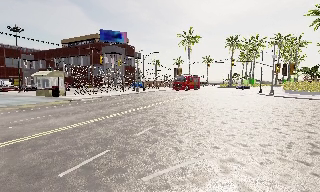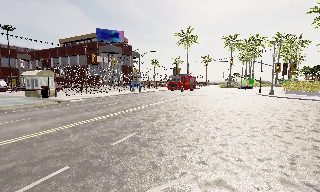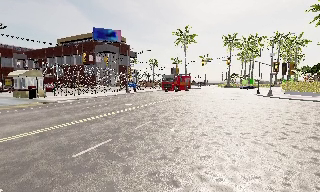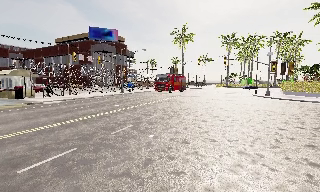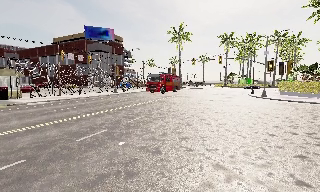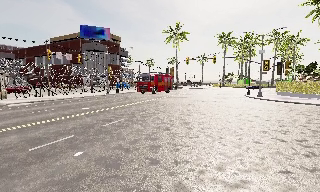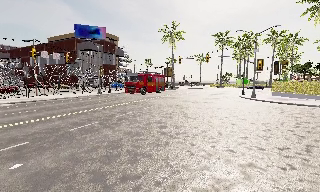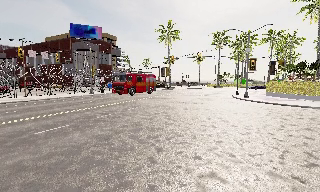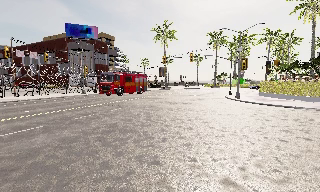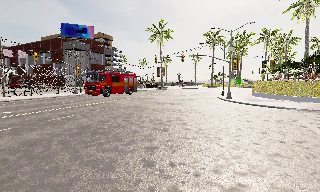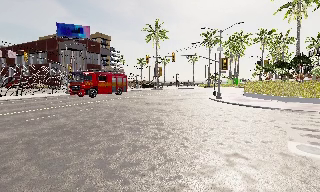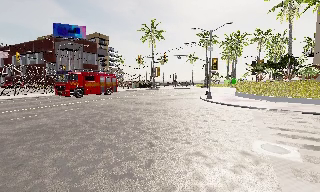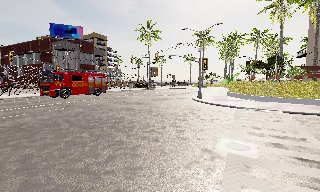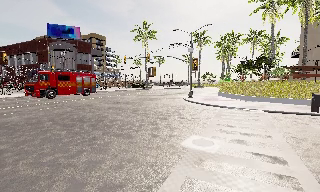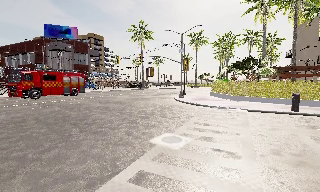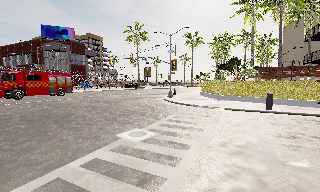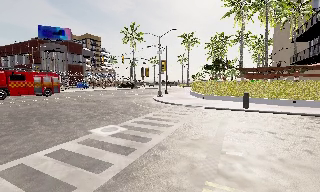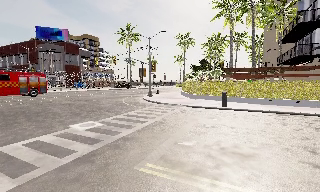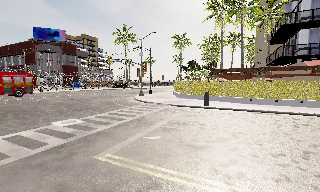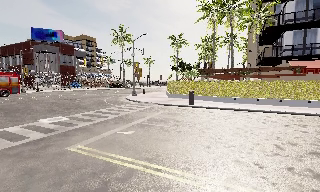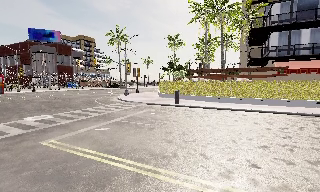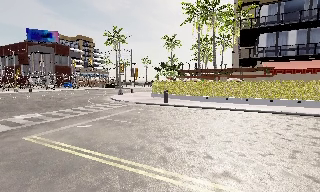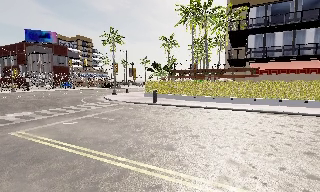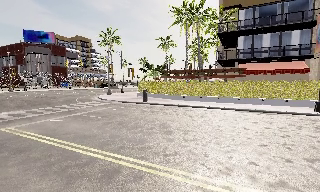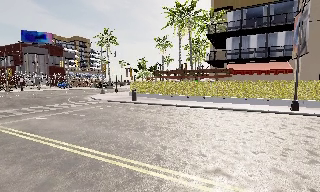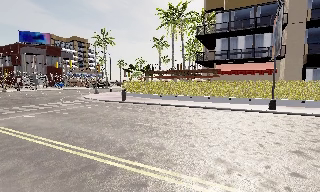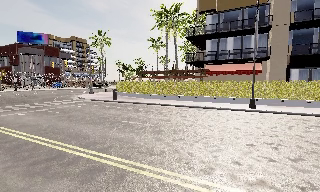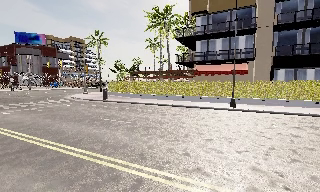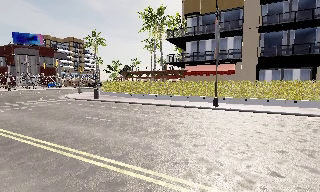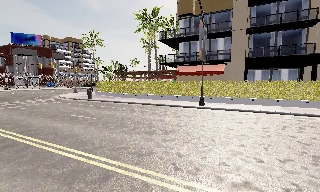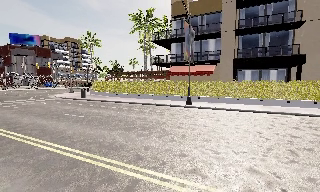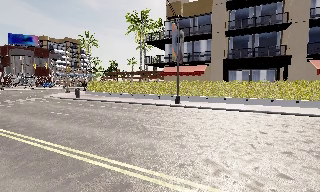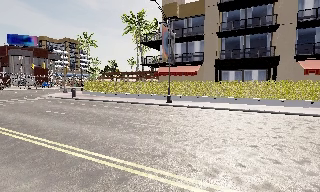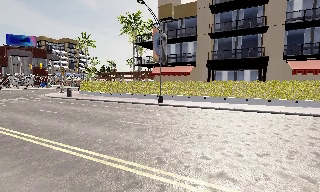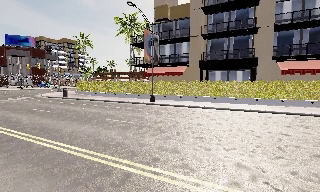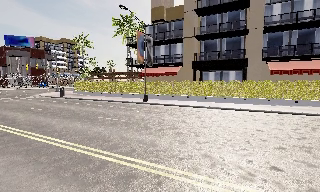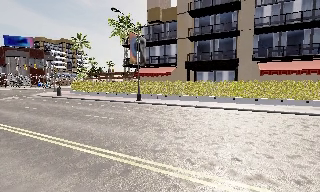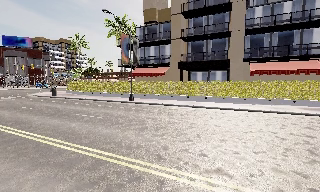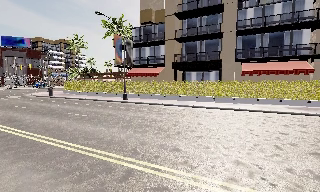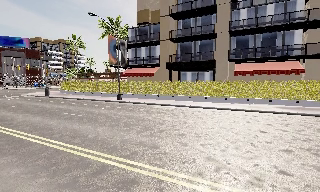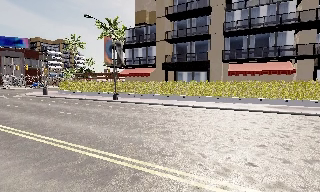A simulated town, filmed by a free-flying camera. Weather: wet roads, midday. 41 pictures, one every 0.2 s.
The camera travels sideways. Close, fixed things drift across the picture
to the left.
0.0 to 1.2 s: The camera travels to its right and forward, about 7 m, so close, fixed things drift to the left.
1.2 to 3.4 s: The camera travels to its right, about 13 m, so close, fixed things drift to the left.
3.4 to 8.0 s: The camera travels to its right and backward, about 25 m, so close, fixed things drift to the left.
The film runs forward here.
